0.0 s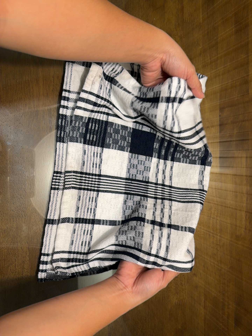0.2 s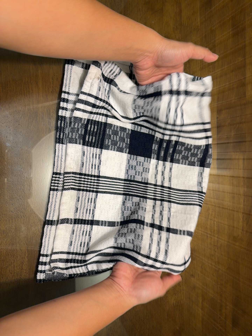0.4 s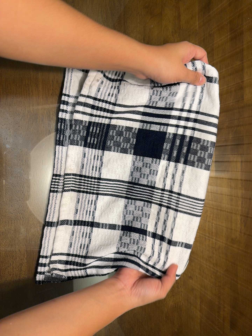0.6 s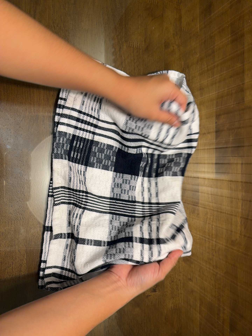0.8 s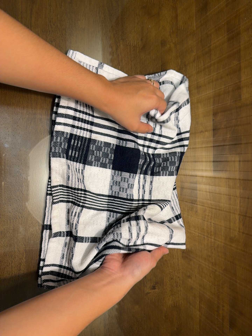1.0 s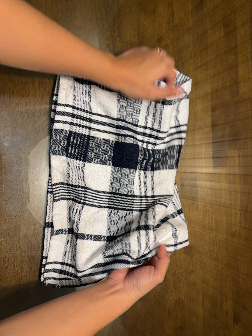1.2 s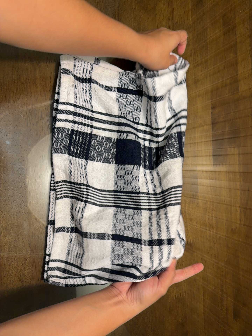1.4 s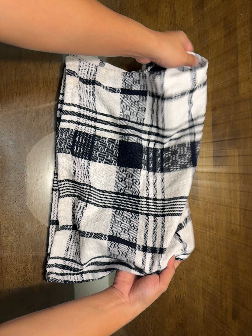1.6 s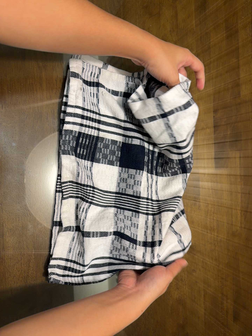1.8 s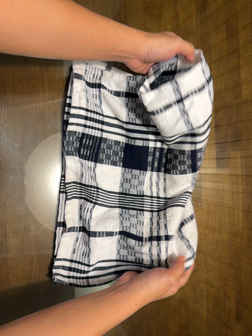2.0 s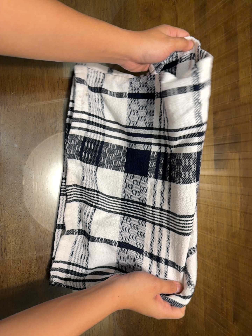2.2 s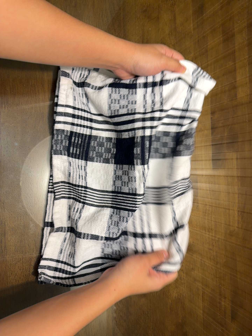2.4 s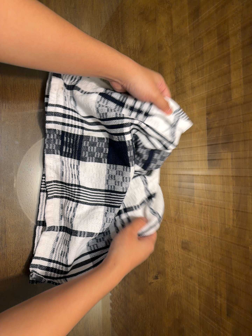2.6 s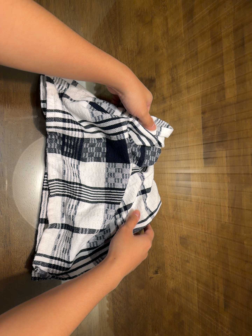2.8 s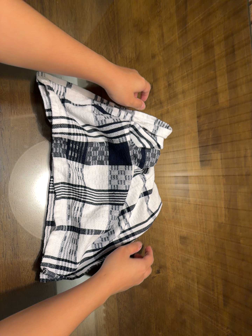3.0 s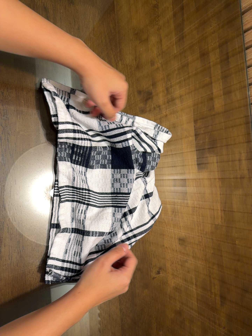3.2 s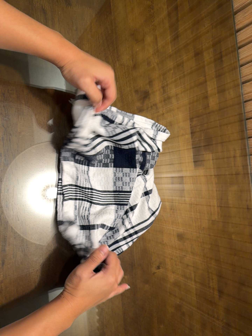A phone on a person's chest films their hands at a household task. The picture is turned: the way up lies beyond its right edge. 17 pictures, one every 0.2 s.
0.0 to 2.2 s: The camera shifts only a little, or ends up much as it began.
2.2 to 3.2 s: The camera travels to its left and backward, about 9 cm.
The film runs backward here.
